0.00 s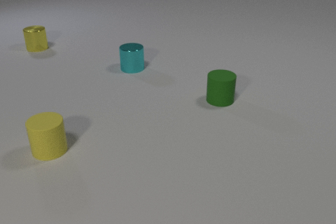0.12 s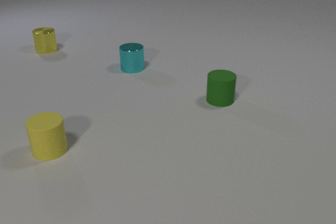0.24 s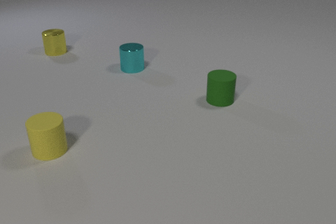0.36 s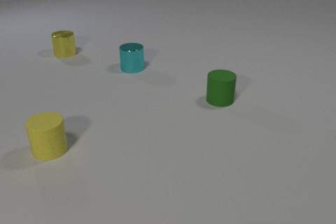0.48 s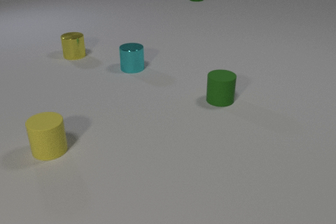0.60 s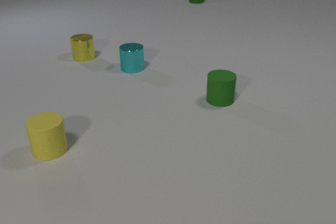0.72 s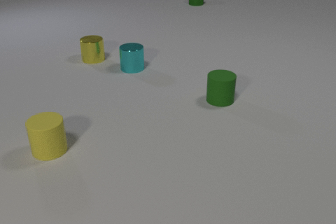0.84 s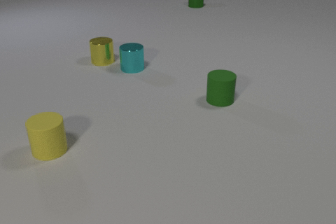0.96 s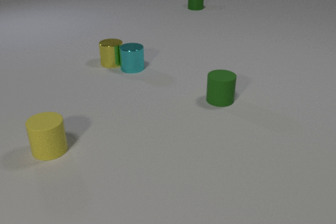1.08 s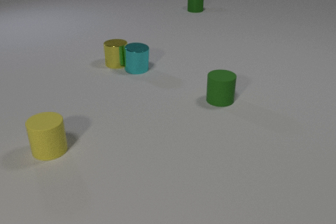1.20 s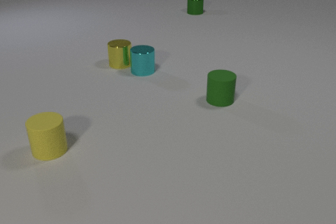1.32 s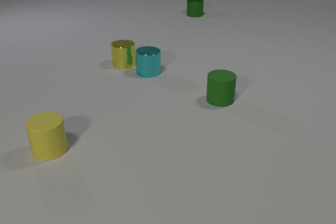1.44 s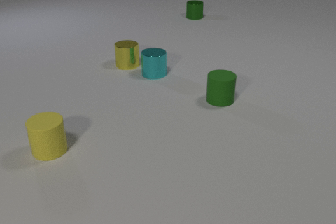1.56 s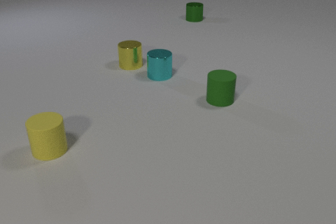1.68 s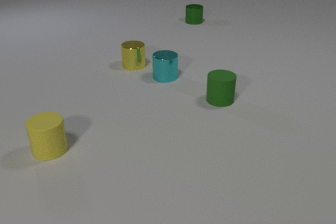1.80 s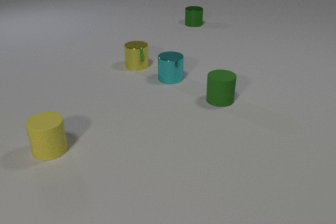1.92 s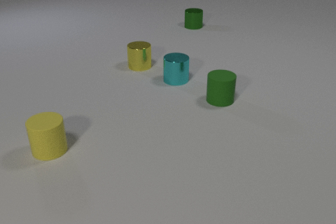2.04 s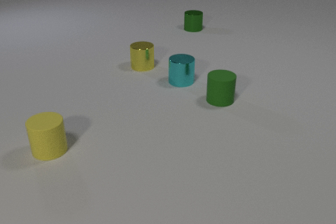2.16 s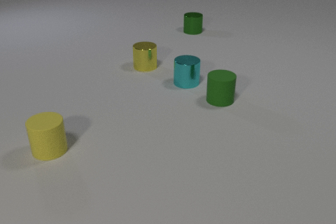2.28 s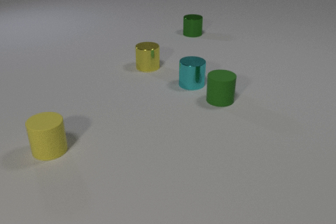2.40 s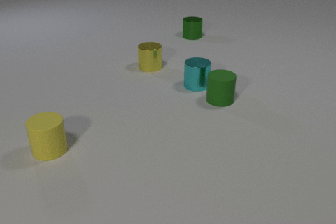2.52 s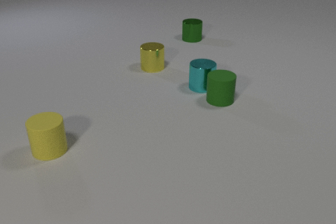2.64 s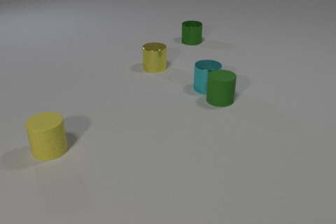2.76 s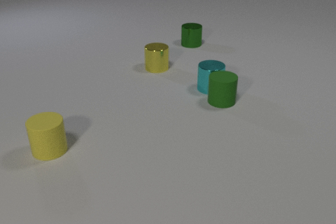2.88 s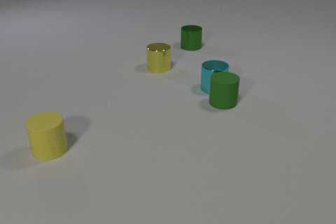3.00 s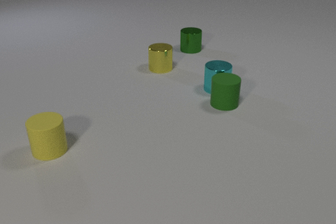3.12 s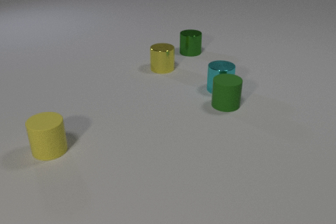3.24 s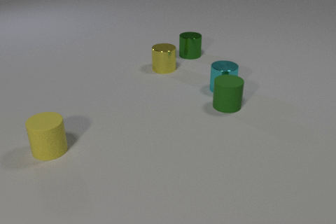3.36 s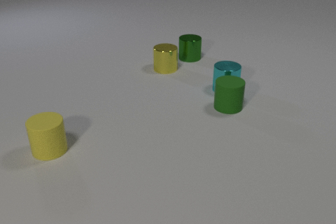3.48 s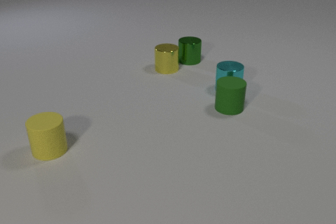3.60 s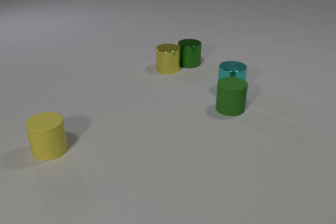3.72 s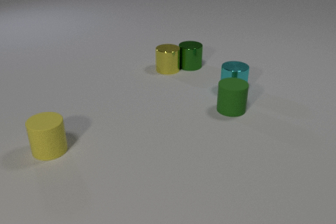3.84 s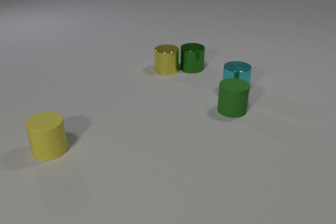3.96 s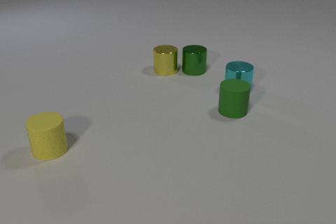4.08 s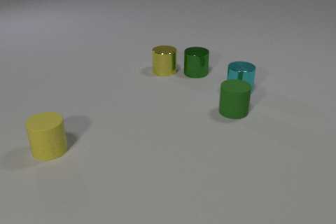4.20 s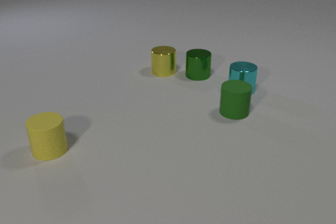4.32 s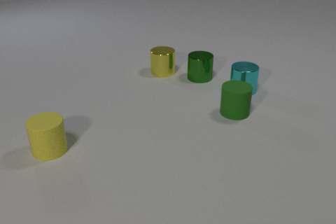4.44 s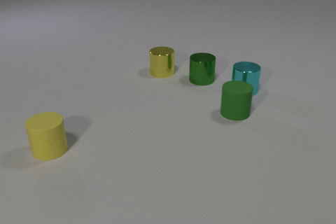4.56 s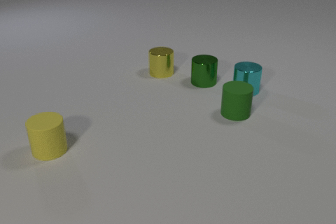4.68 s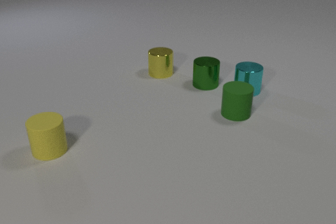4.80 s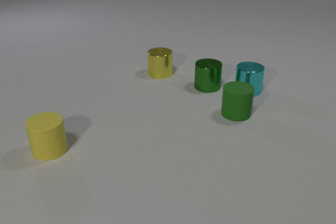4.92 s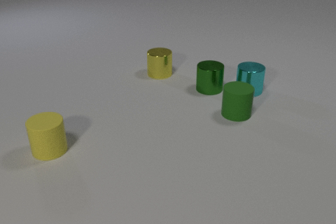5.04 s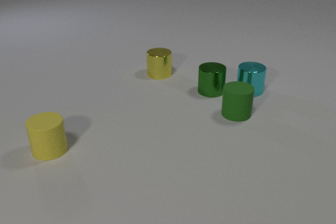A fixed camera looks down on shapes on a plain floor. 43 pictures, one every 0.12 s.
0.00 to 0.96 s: The yellow metal cylinder slides to the right and toward the camera. The green metal cylinder comes in at the top edge, slides toward the camera.
0.96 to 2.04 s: The yellow metal cylinder slides to the right. The cyan metal cylinder slides to the right and toward the camera. The green metal cylinder slides toward the camera. The yellow metal cylinder and the cyan metal cylinder collide.
2.04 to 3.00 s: The yellow metal cylinder slides to the right. The cyan metal cylinder slides to the right. The green rubber cylinder slides toward the camera. The green metal cylinder slides toward the camera. The cyan metal cylinder and the green rubber cylinder collide.
3.00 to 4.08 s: The yellow metal cylinder slides toward the camera. The cyan metal cylinder slides to the right. The green rubber cylinder slides toward the camera and to the right. The green metal cylinder slides toward the camera. The yellow metal cylinder and the green metal cylinder collide.
4.08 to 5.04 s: The yellow metal cylinder slides toward the camera and to the left. The cyan metal cylinder slides to the right. The green metal cylinder slides toward the camera.
What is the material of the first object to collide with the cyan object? metal.
Are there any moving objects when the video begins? yes.
What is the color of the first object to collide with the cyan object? yellow.
